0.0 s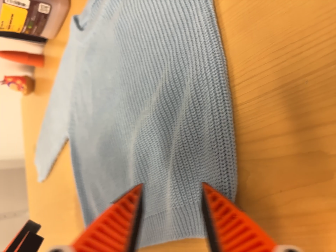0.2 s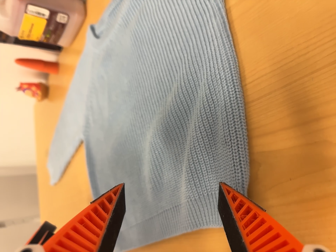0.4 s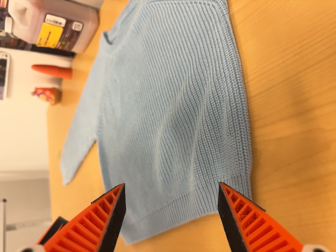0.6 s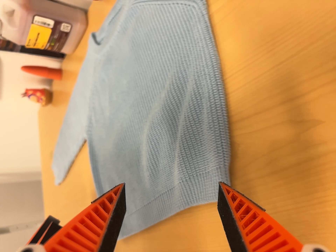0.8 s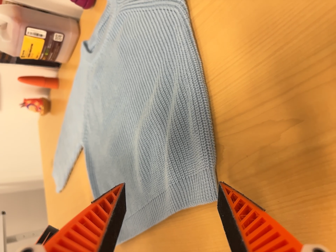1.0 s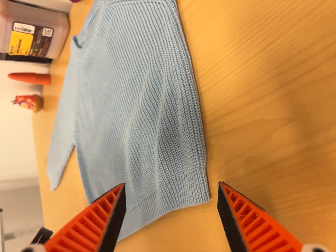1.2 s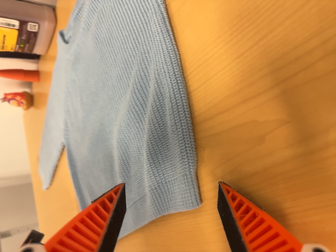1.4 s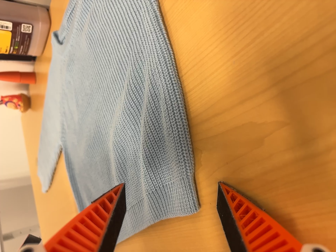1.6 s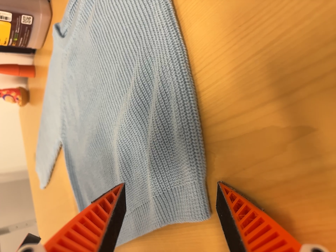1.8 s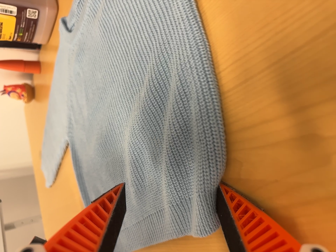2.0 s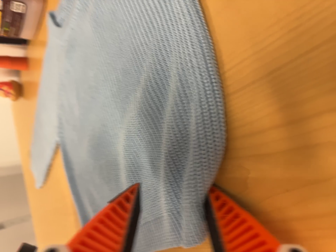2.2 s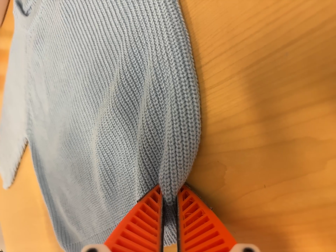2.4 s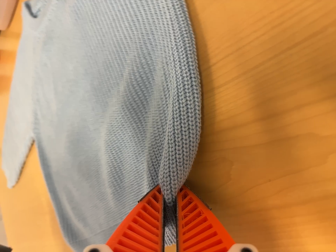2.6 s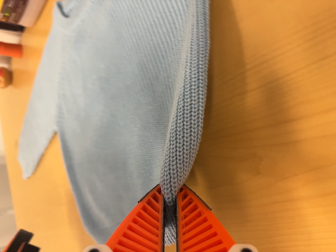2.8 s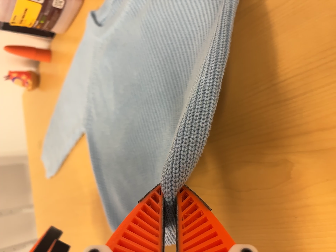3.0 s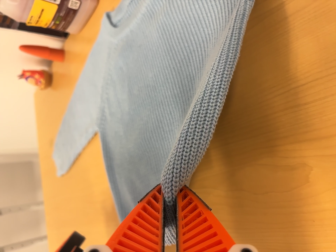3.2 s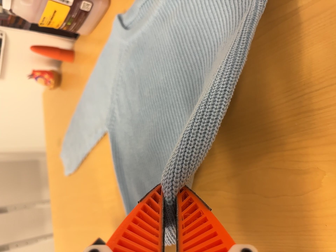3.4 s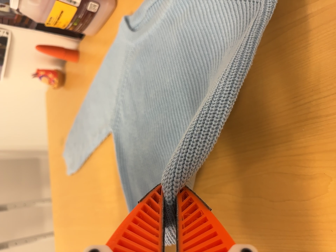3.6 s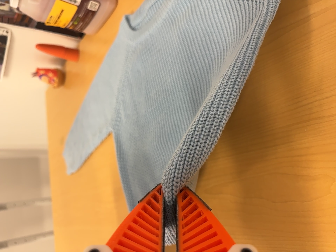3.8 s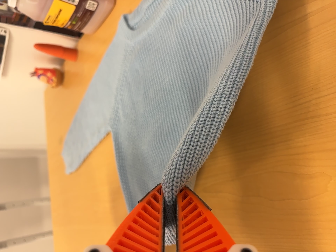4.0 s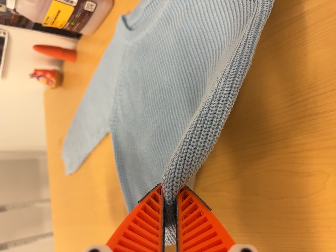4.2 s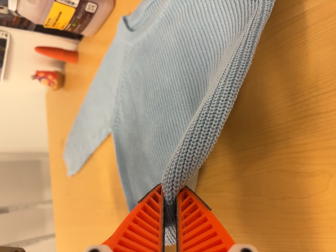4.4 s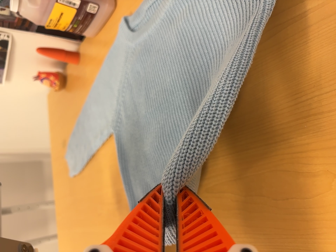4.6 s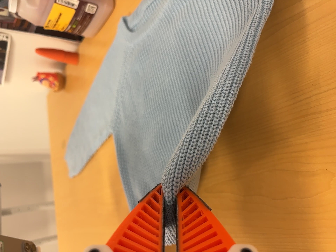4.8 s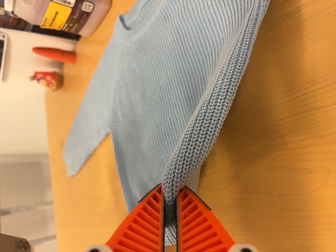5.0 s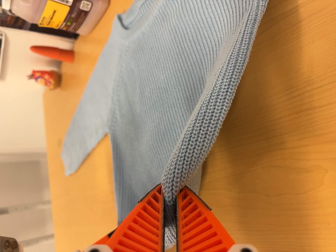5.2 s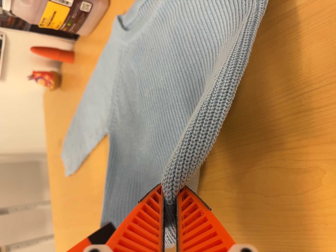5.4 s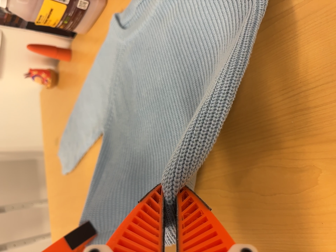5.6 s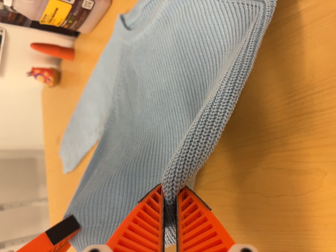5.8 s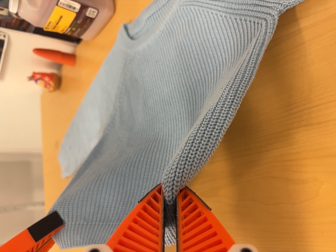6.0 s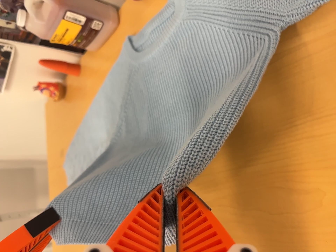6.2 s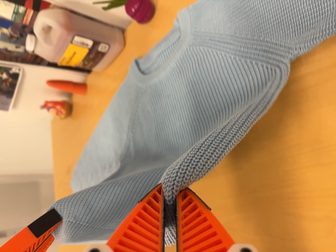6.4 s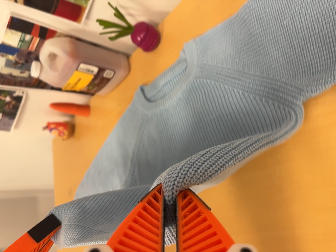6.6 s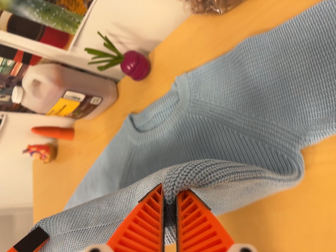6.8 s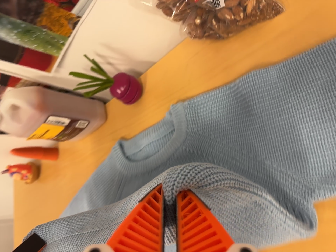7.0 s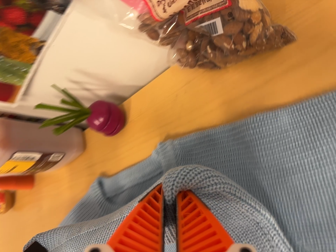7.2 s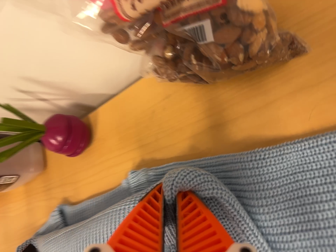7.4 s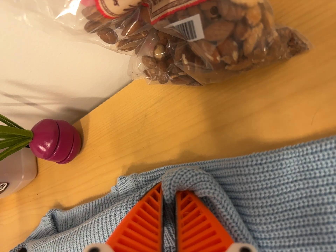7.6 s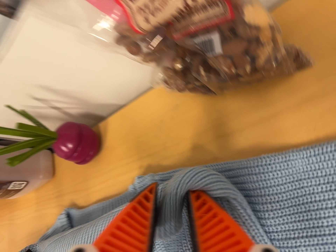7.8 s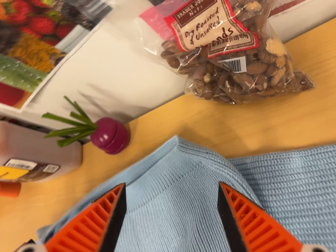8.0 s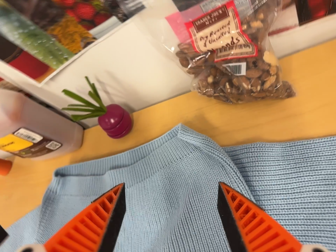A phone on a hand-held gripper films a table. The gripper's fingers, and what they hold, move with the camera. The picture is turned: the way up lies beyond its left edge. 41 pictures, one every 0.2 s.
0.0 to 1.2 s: The camera shifts only a little, or ends up much as it began.
1.2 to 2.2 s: The camera travels forward, about 7 cm, so what stands in front looms larger.
2.2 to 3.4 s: The camera travels to its left and backward, about 10 cm, so close, fixed things drift to the right. It rolls about its line of sight by about 10 degrees, and the scene rotates clockwise.
3.4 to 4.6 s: The camera keeps its place and its aim.
4.6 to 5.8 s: The camera shifts only a little, or ends up much as it began.
5.8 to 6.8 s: The camera travels toward the top of its view, about 18 cm, so close, fixed things drift downward. Its aim tips toward the top of its view by about 10 degrees, and the scene shifts downward.
6.8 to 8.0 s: The camera travels to its left, about 6 cm. Its aim tips toward the top of its view by about 10 degrees, and the scene shifts downward. It rolls about its line of sight by about 15 degrees, and the scene rotates clockwise.
The film runs forward here.
